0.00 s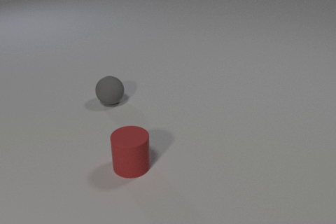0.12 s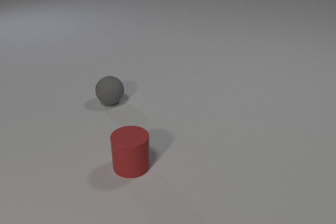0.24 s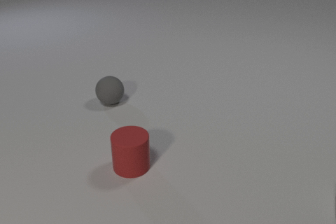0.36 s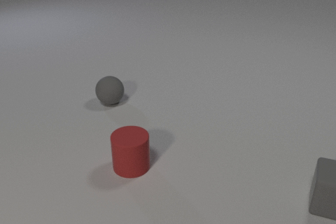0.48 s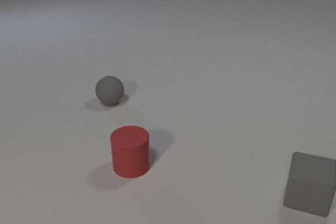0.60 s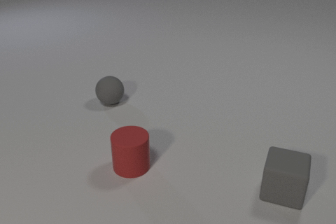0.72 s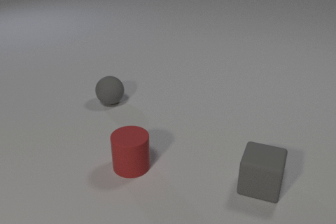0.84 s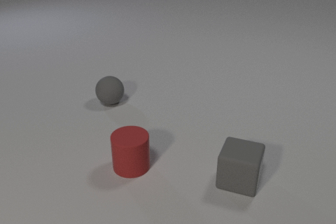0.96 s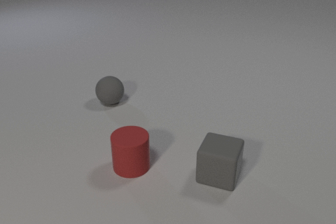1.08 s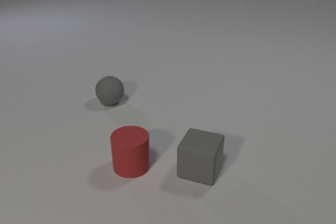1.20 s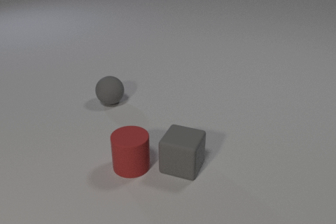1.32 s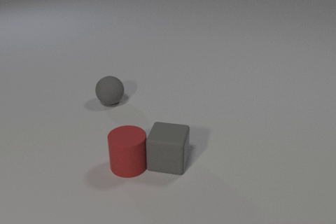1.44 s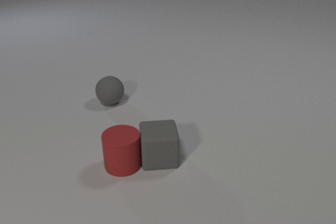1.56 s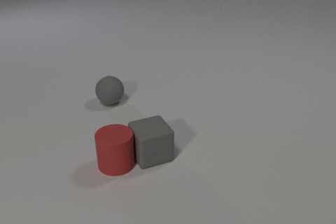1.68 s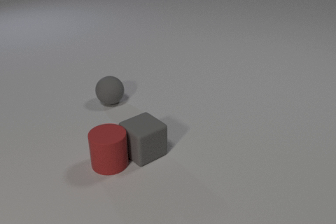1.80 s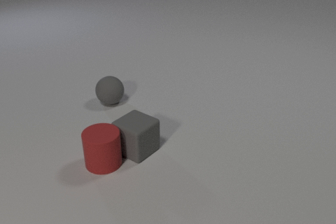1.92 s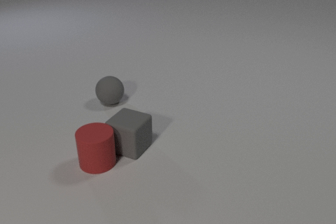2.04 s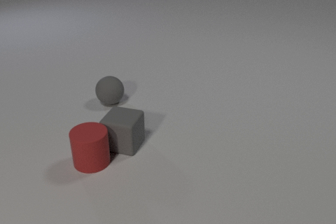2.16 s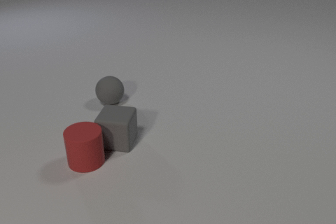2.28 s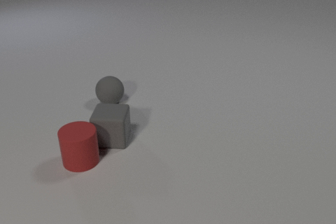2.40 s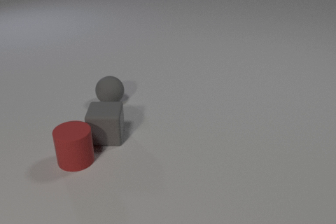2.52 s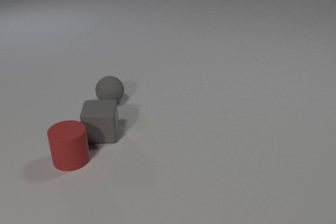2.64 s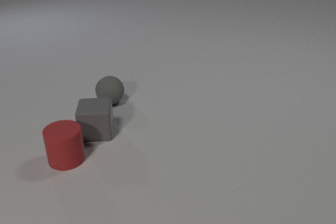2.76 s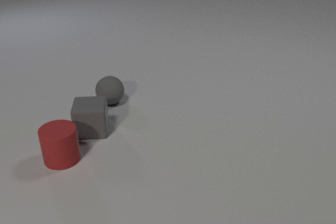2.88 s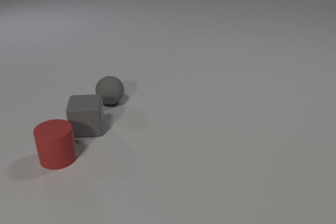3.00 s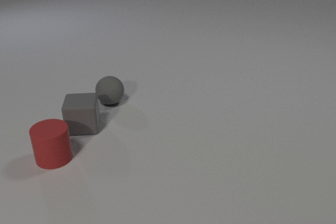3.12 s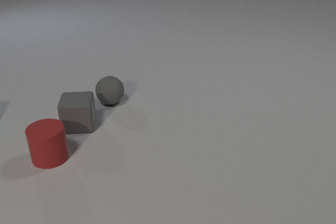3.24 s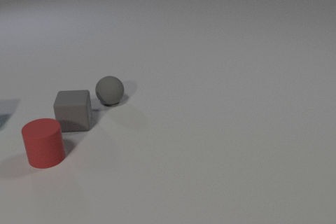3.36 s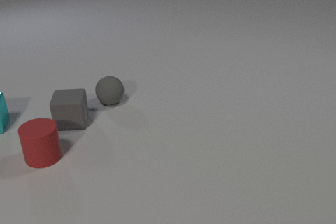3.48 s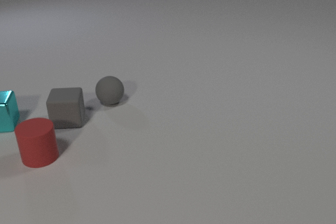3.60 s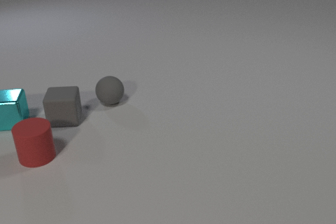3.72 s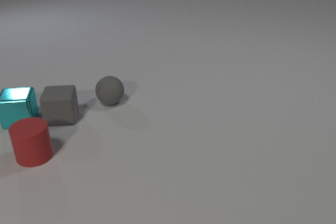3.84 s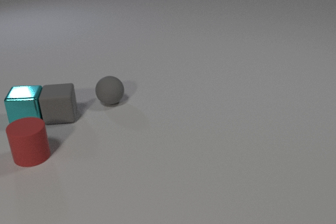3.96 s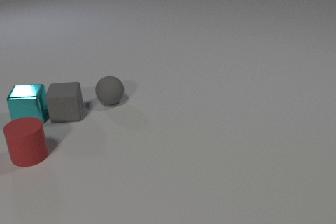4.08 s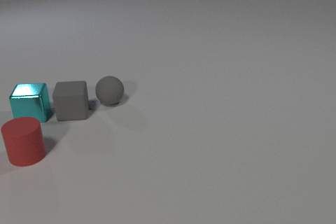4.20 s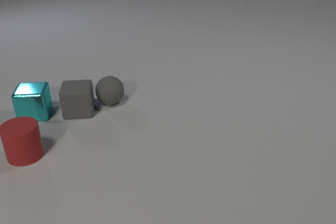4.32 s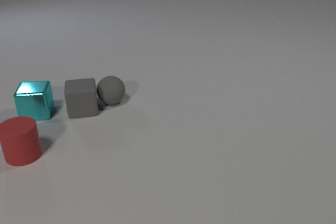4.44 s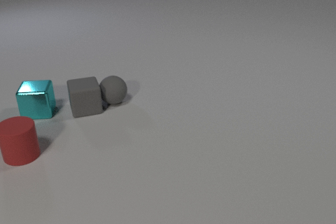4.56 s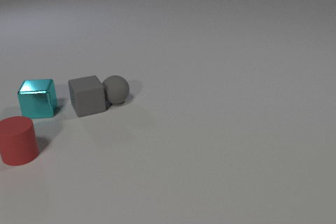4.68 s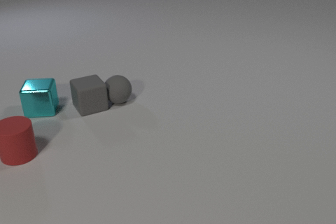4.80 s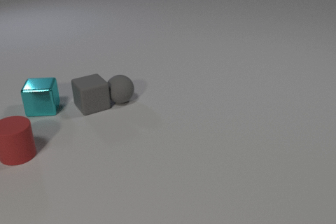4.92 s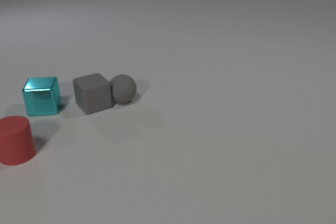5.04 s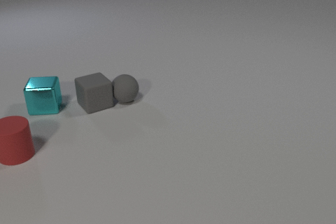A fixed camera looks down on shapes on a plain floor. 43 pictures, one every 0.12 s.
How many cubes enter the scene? 2.
How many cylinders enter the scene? 0.
What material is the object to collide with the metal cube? rubber.
0.00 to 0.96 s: The gray rubber cube comes in at the right edge, slides to the left.
0.96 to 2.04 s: The gray rubber cube slides to the left and away from the camera, spins so that its near face slides to the right, counterclockwise seen from above. The red rubber cylinder slides to the left. The gray rubber cube and the red rubber cylinder collide.
2.04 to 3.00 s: The gray rubber cube slides to the left and away from the camera, spins so that its near face slides to the right, counterclockwise seen from above. The red rubber cylinder slides to the left and away from the camera.
3.00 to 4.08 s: The gray rubber cube slides away from the camera. The red rubber cylinder slides to the left and away from the camera. The cyan metal cube comes in at the left edge, slides to the right. The gray rubber cube and the cyan metal cube collide.
4.08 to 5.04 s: The gray rubber cube slides to the right and away from the camera, spins counterclockwise seen from above by about 30 degrees, its near face sliding to the right. The red rubber cylinder slides to the left. The cyan metal cube slides away from the camera and to the right. The gray rubber sphere rolls to the right. The gray rubber cube and the gray rubber sphere collide.
